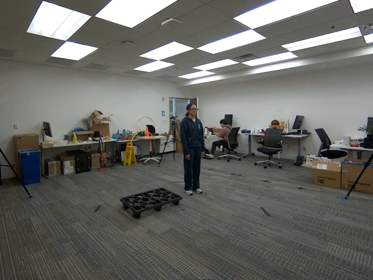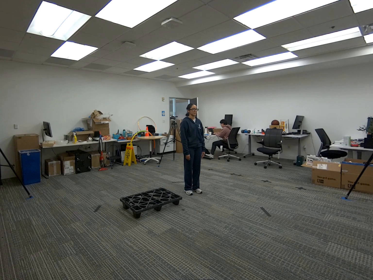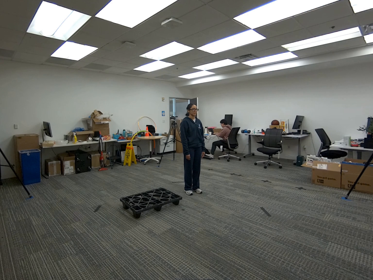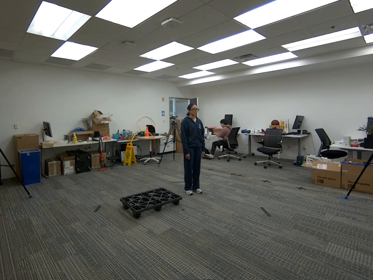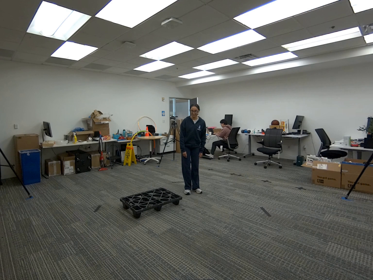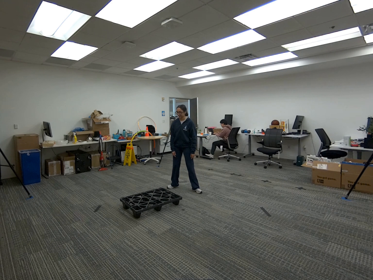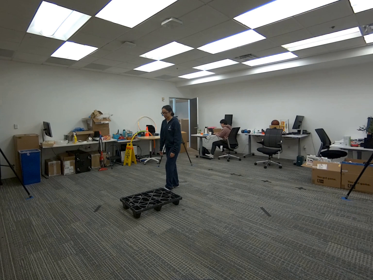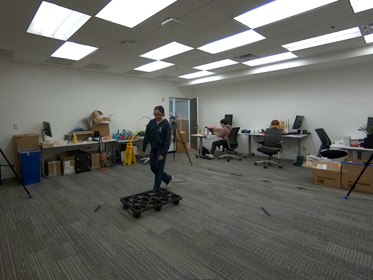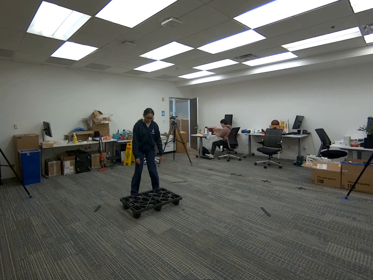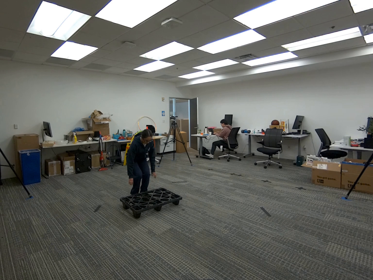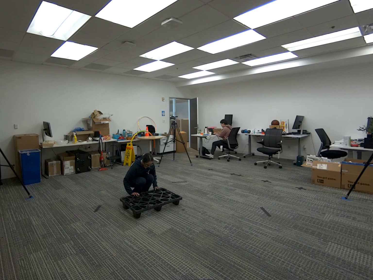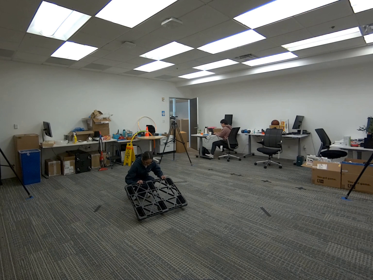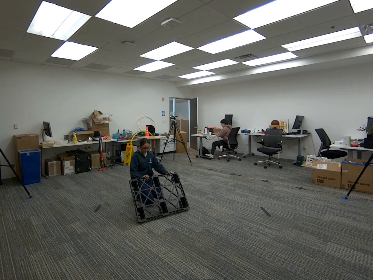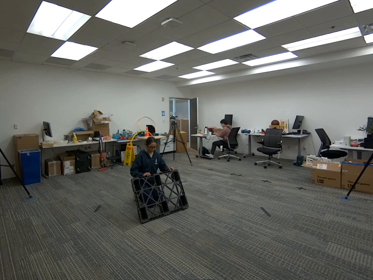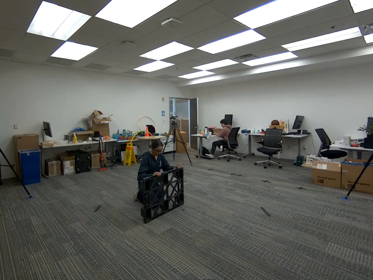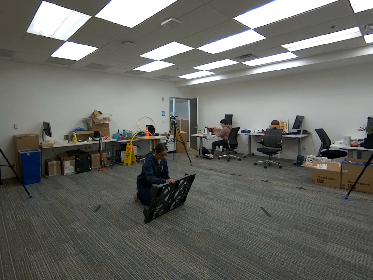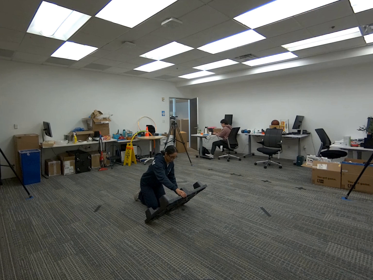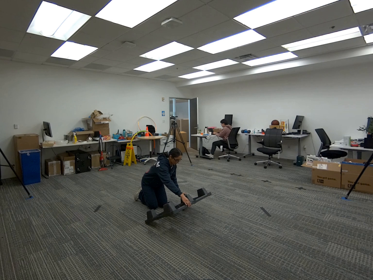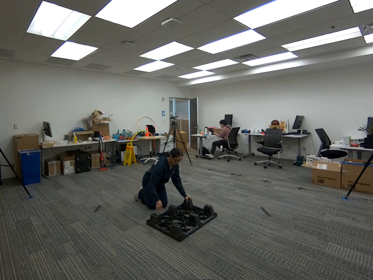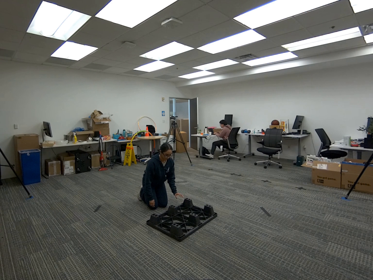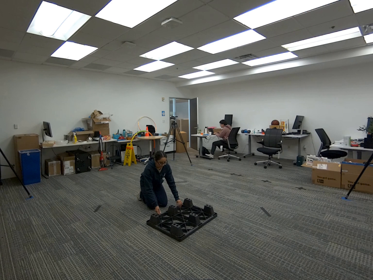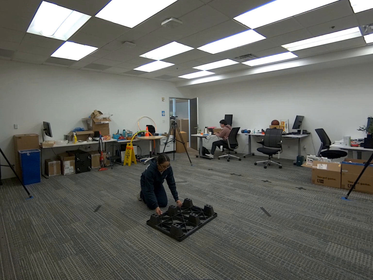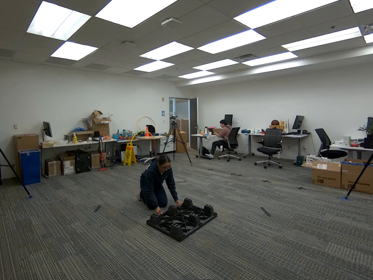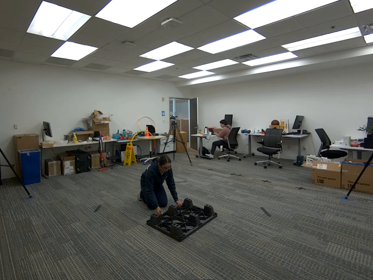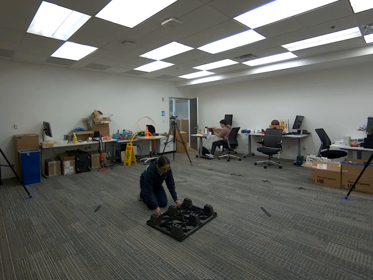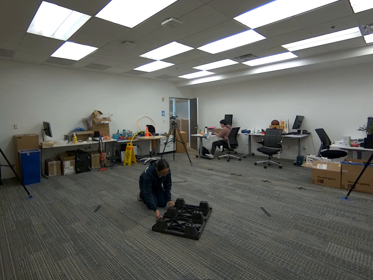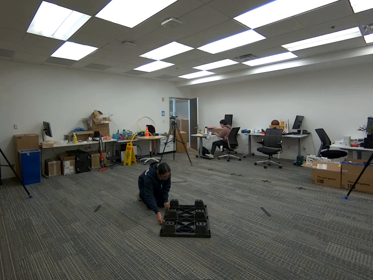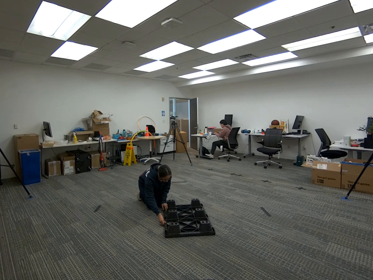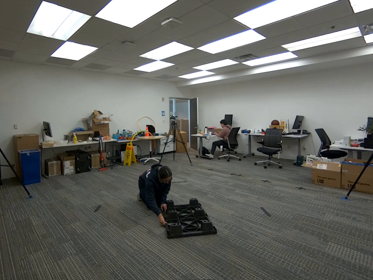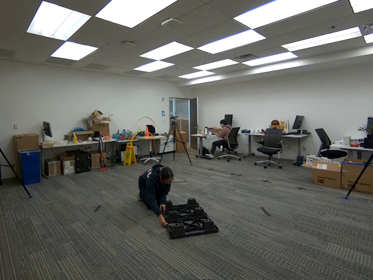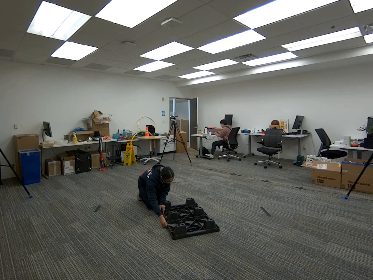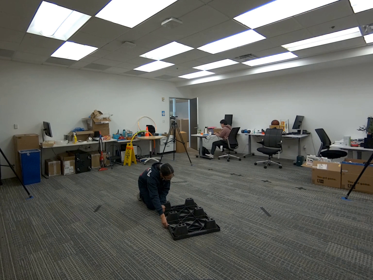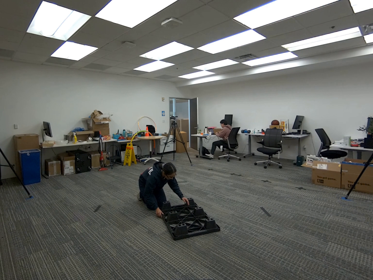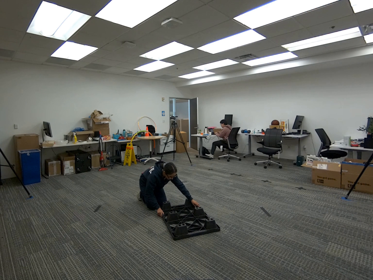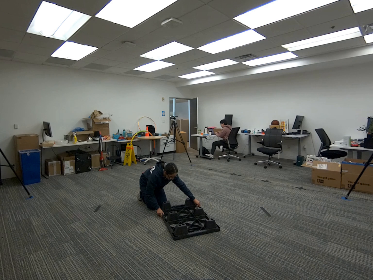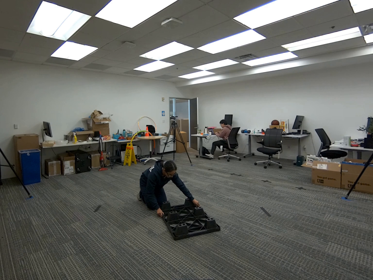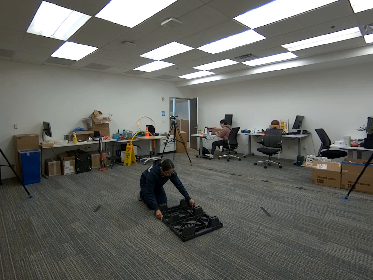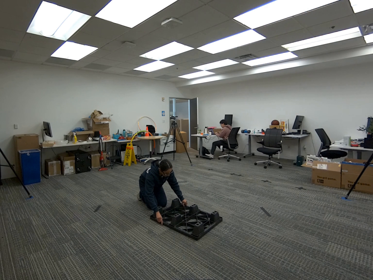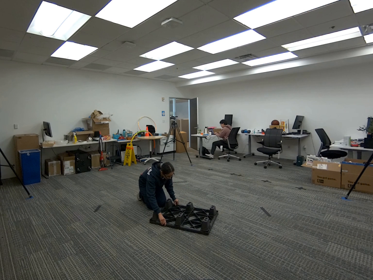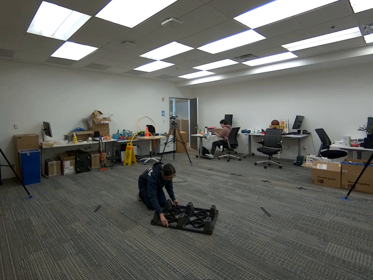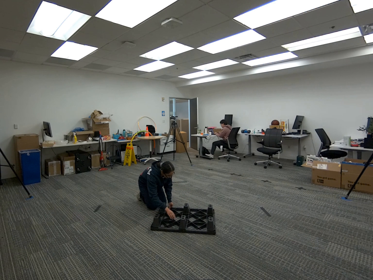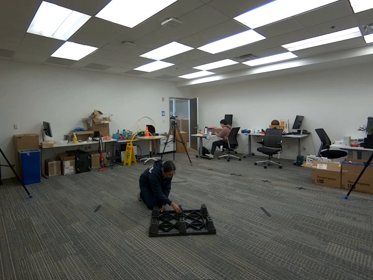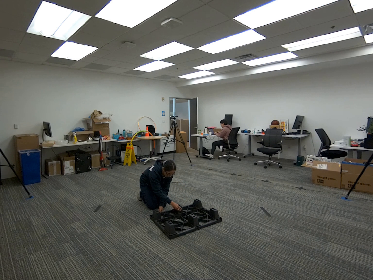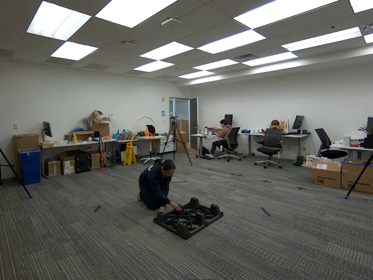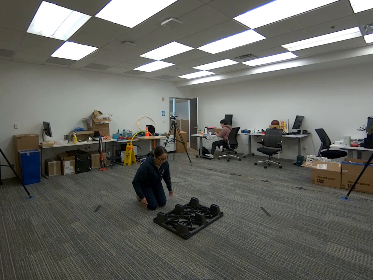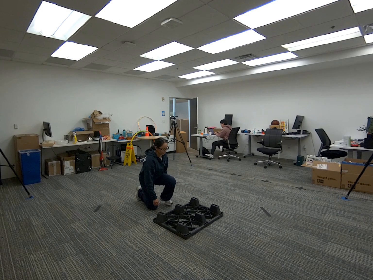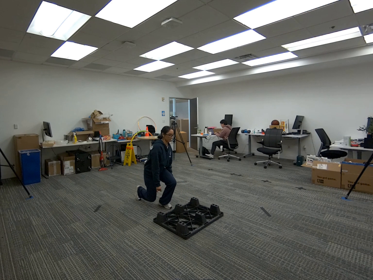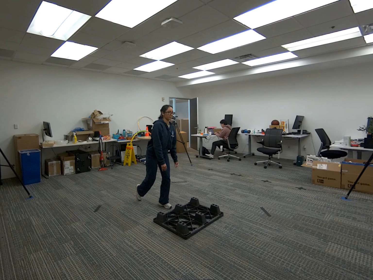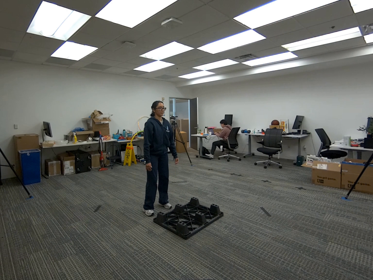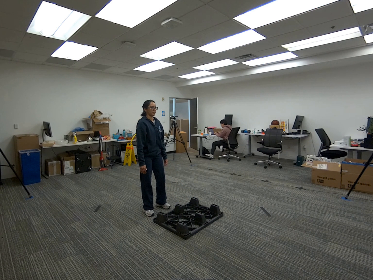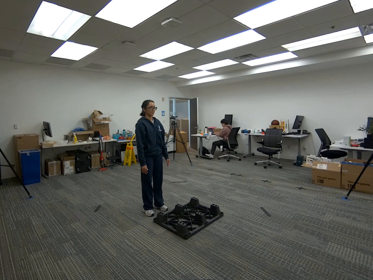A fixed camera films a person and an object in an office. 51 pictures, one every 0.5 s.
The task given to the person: Walk over to the platform on the ground and turn the platform over and rotate the platform 180° while the platform remains on the floor.
